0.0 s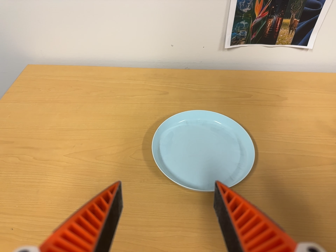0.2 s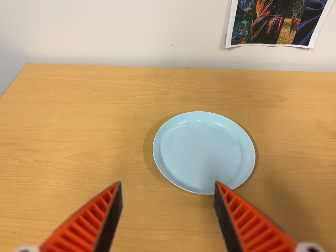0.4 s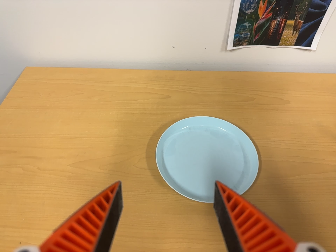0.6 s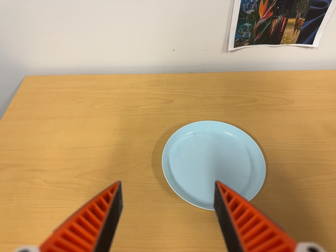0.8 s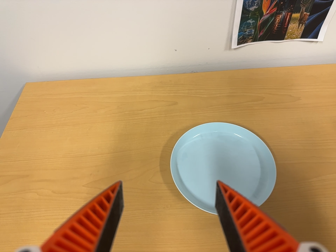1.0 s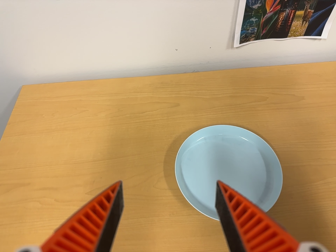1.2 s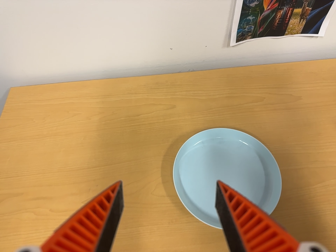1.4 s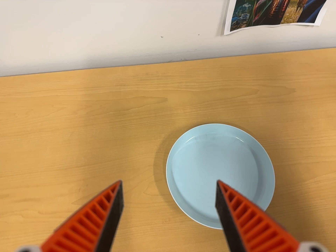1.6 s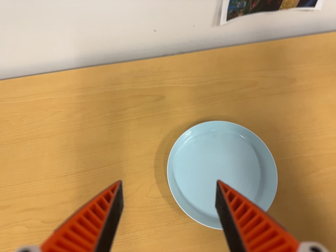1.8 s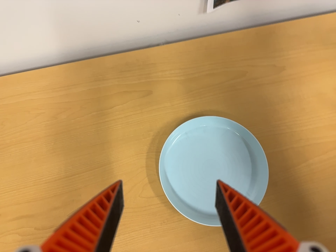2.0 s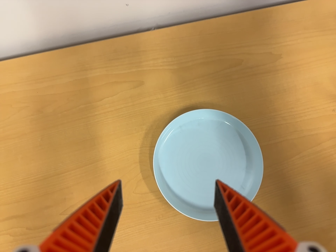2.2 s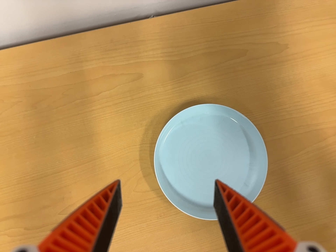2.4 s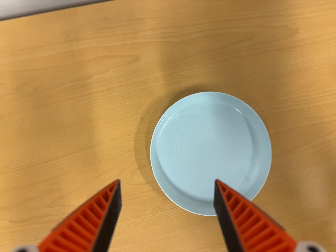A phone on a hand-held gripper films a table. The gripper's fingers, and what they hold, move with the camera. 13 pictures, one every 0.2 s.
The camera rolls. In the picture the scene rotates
counterclockwise.
0.0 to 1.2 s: The camera travels toward the top of its view and to its left, about 14 cm. Its aim tips toward the bottom of its view by about 10 degrees.
1.2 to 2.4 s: The camera swings to its right by about 10 degrees, and the scene slides to the left. It travels toward the top of its view and forward, about 20 cm. Its aim tips toward the bottom of its view by about 30 degrees.
The film runs forward here.
